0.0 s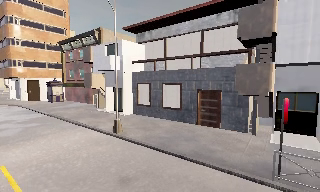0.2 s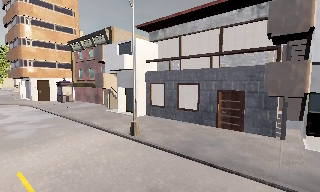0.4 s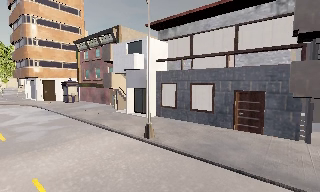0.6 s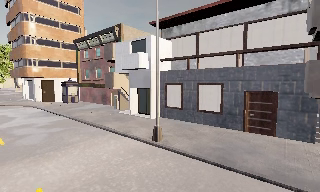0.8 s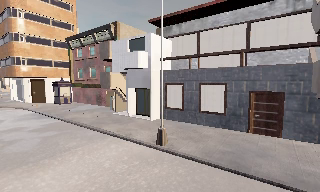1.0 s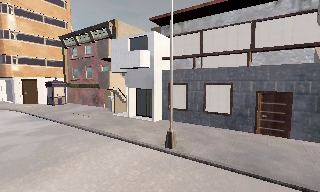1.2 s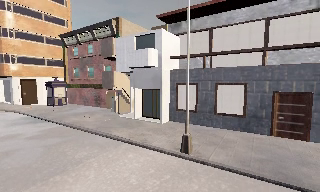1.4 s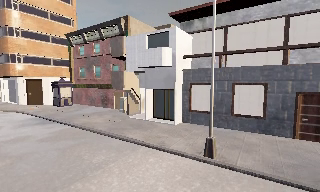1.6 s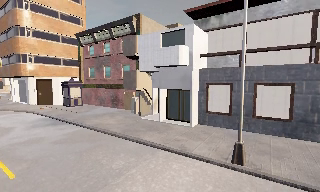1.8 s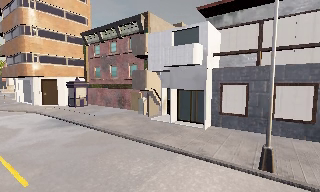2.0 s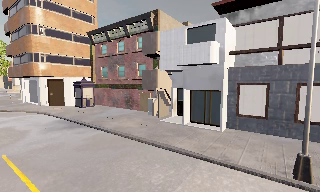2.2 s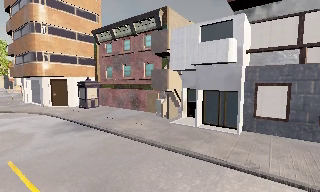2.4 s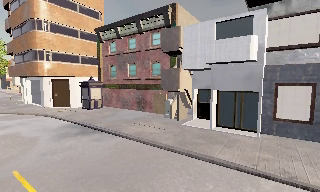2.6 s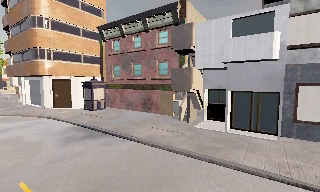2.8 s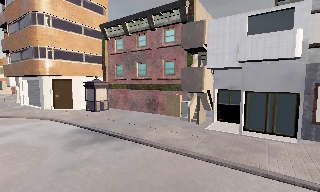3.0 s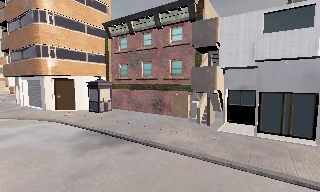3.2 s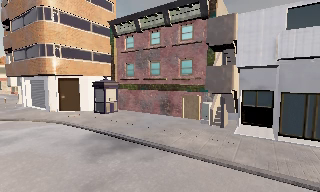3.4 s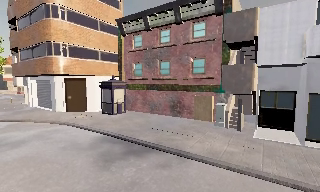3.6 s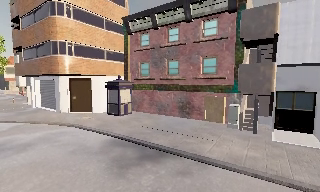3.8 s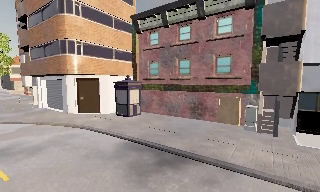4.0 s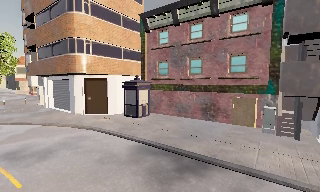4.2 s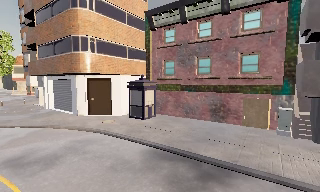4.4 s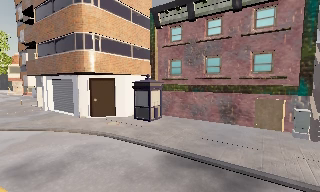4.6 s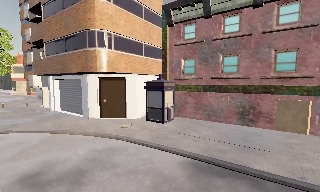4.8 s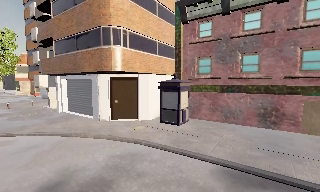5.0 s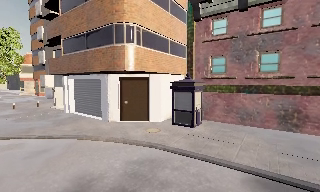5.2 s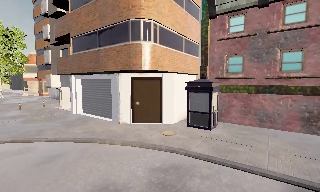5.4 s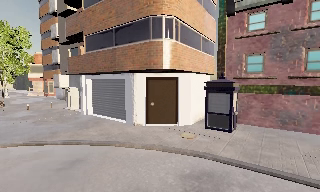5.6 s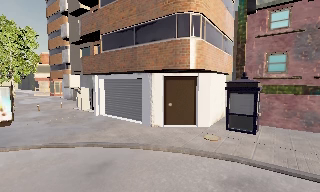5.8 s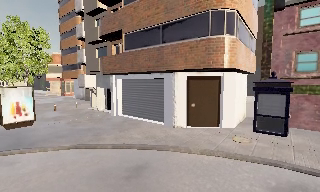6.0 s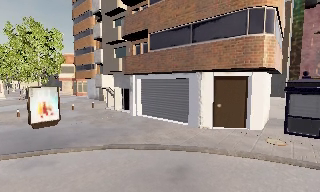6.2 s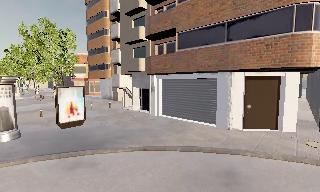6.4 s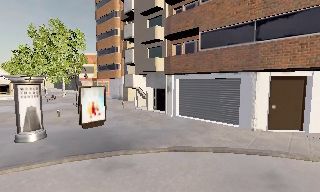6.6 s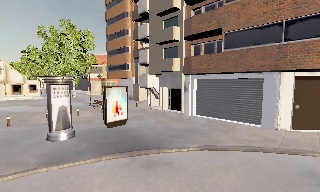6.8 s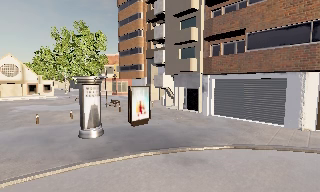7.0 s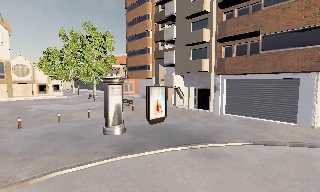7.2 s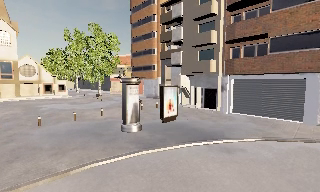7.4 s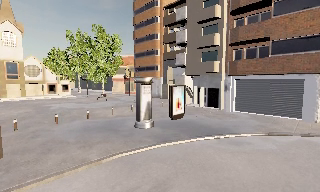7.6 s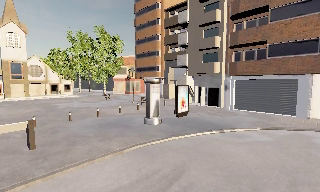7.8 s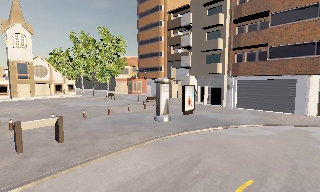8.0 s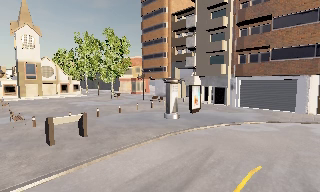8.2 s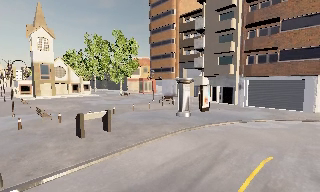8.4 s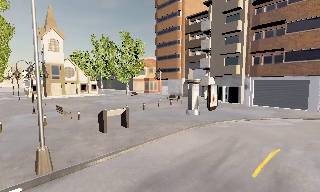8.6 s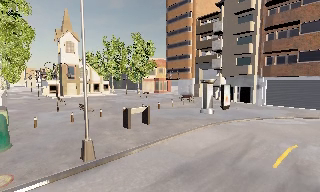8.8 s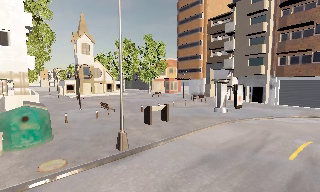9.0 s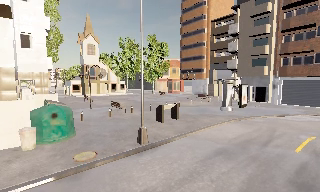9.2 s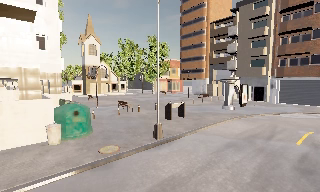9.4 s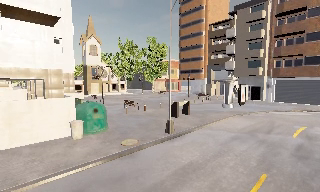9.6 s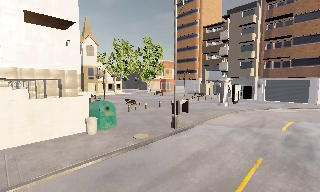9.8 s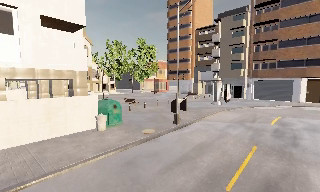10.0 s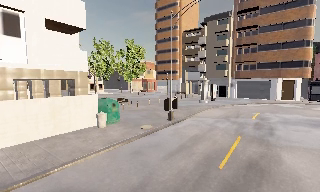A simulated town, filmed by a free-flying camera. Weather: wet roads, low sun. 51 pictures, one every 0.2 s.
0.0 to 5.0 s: The camera travels to its left and forward, about 20 m, so close, fixed things drift to the right.
5.0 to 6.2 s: The camera travels to its left, about 6 m, so close, fixed things drift to the right.
6.2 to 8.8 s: The camera travels to its left and backward, about 13 m, so close, fixed things drift to the right.
8.8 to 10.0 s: The camera pans to its right, which is clockwise from overhead, by about 15 degrees. It travels backward and to its left, about 6 m, so what stands in front gets smaller.
The film runs backward here.
